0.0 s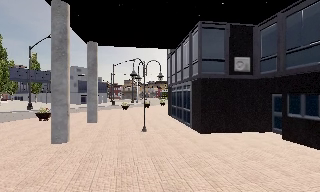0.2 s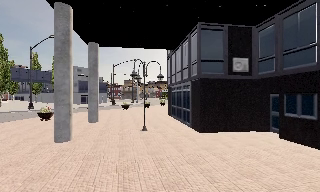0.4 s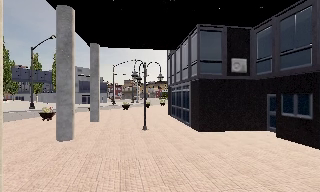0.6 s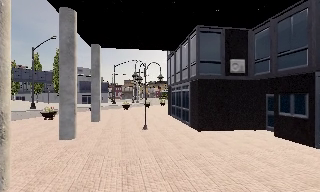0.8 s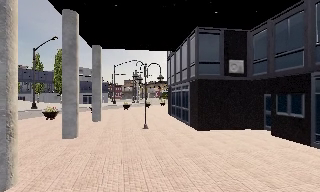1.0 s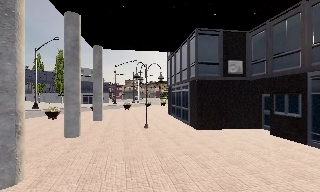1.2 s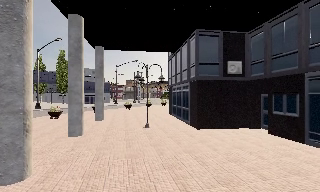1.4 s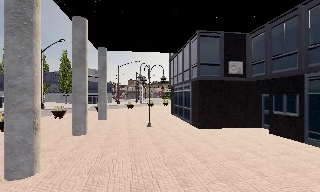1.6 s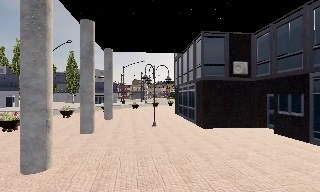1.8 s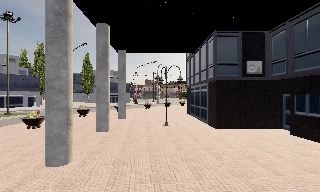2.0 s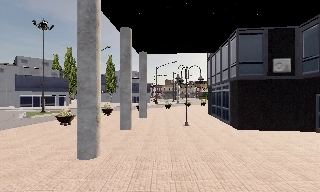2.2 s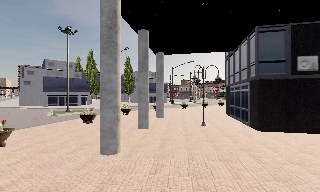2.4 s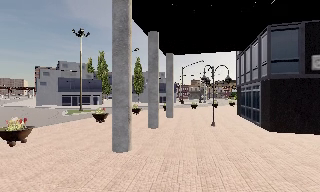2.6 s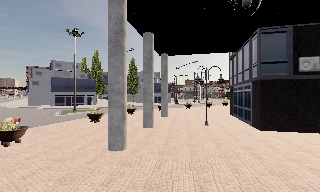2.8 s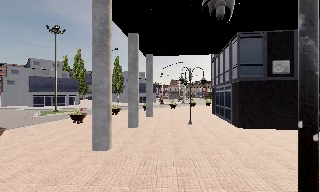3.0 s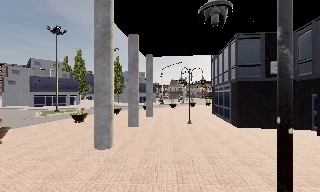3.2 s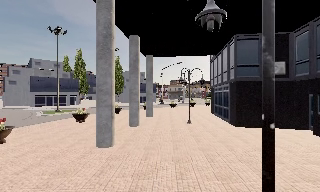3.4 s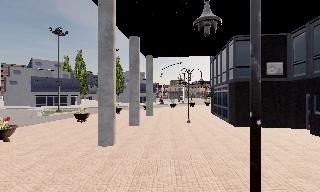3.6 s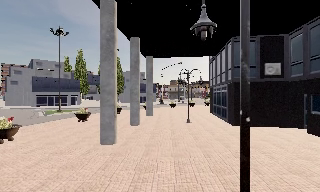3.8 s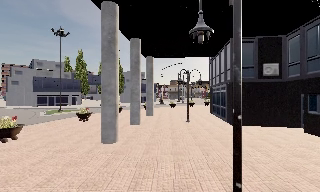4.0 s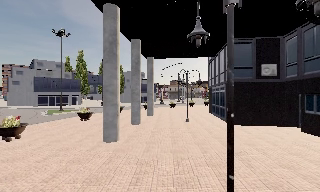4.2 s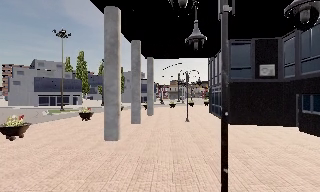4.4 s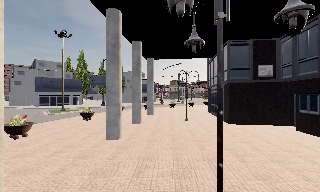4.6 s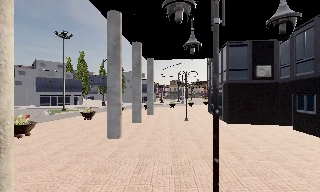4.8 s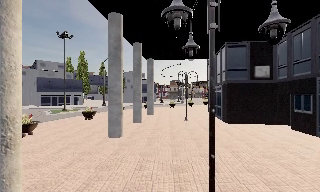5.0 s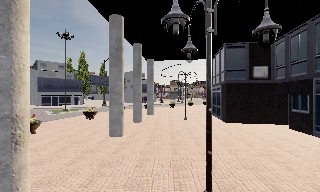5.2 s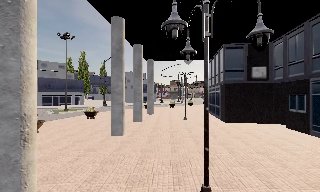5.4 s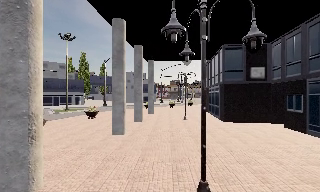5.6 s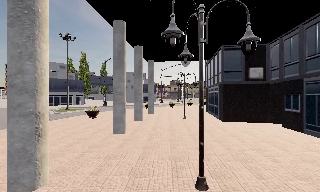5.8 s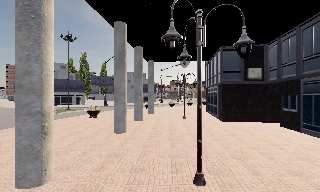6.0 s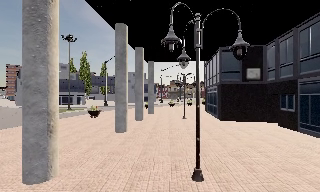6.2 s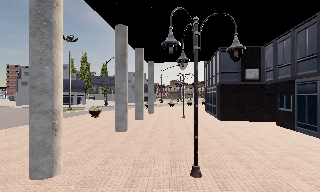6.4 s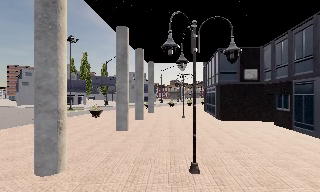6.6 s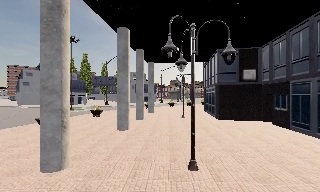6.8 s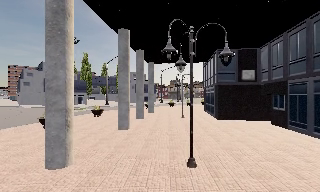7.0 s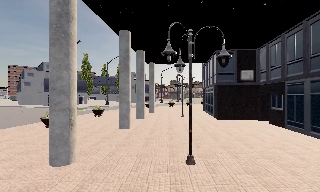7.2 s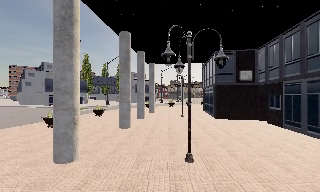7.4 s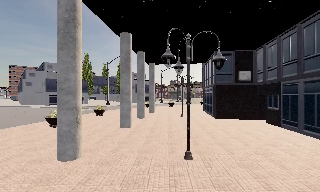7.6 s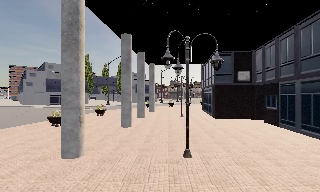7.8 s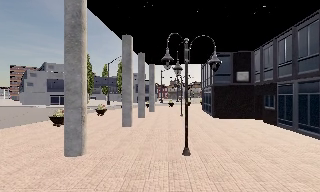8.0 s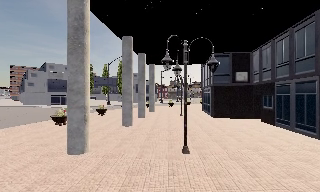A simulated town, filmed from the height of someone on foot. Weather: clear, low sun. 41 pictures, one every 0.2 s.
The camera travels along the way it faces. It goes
backward.
0.0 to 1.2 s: The camera travels backward, about 1 m, so what stands in front gets smaller.
1.2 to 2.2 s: The camera pans to its left, which is counterclockwise from overhead, by about 20 degrees. It travels backward, about 1 m, so what stands in front gets smaller.
2.2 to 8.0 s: The camera travels backward, about 6 m, so what stands in front gets smaller.
The film runs backward here.
